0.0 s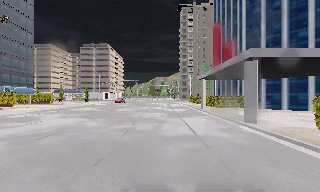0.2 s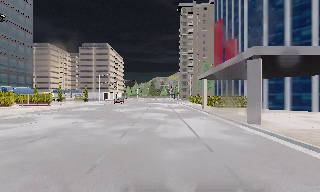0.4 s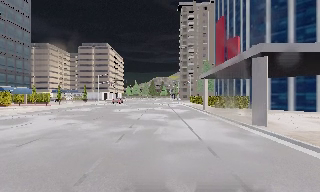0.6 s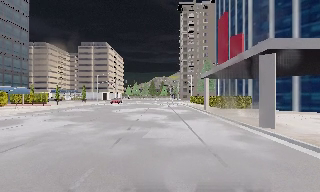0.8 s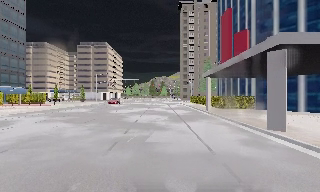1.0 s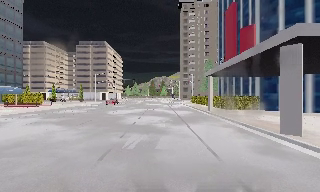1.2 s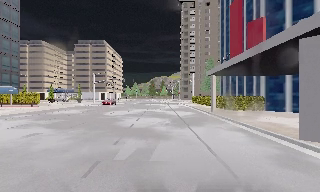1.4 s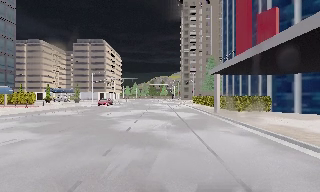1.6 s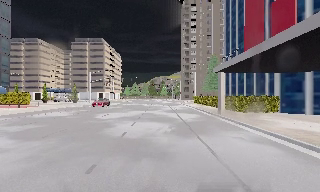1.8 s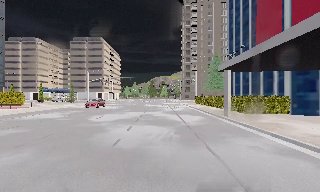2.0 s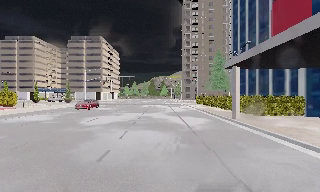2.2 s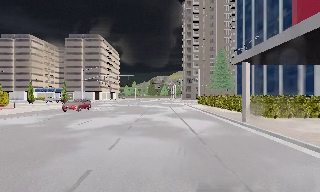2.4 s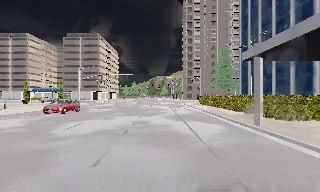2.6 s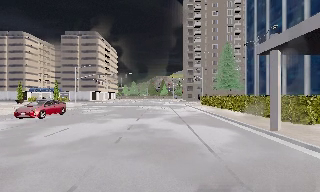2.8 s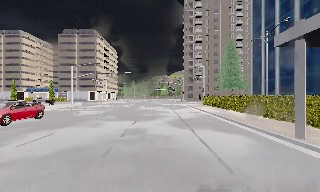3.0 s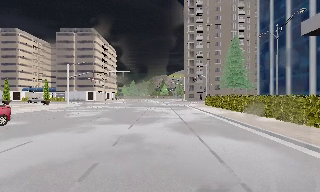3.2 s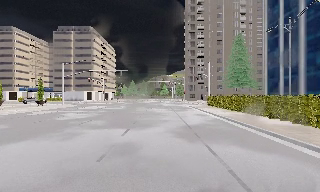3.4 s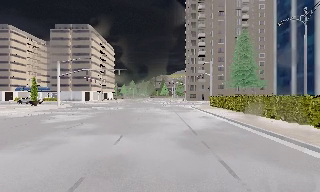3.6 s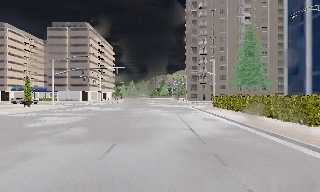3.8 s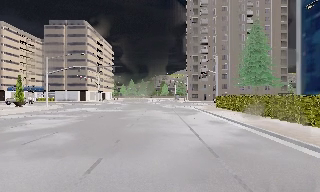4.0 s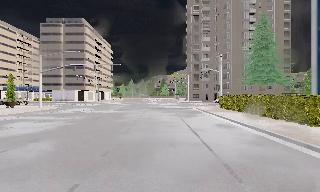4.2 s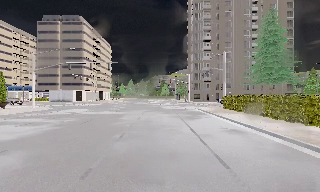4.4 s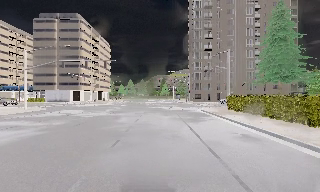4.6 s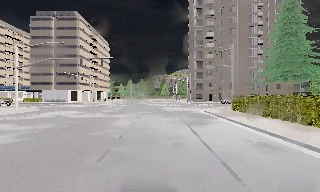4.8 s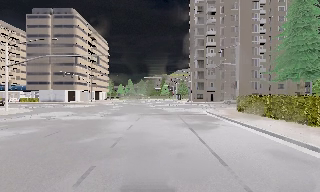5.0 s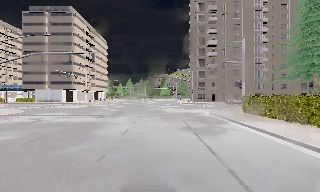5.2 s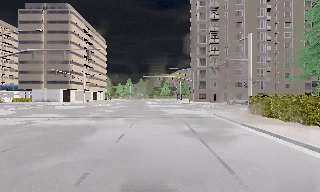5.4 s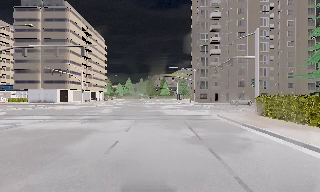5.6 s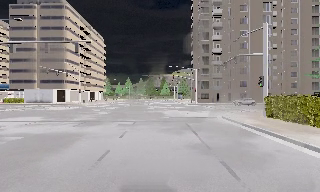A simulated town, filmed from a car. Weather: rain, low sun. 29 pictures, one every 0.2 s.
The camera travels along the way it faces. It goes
forward.
0.0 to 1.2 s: The camera travels forward, about 4 m, so what stands in front looms larger. It gains speed.
1.2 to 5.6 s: The camera travels forward, about 30 m, so what stands in front looms larger.
The film runs forward here.
